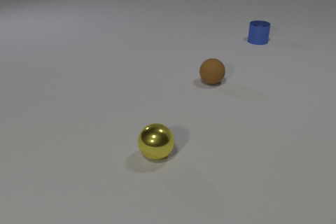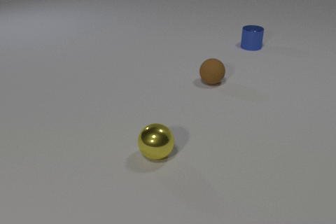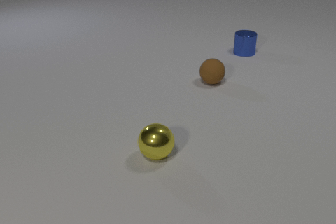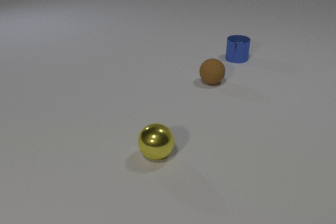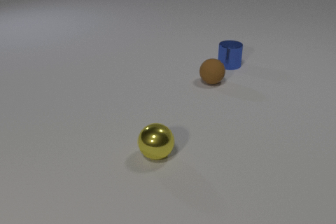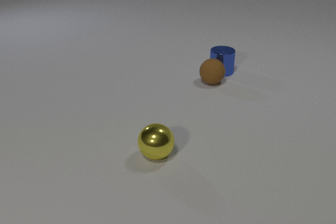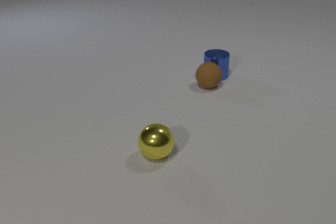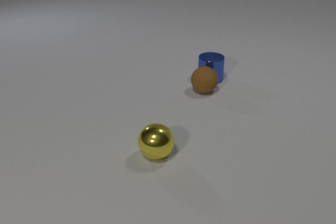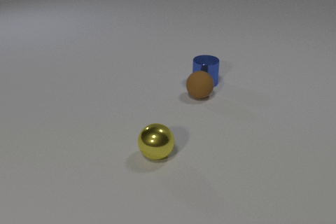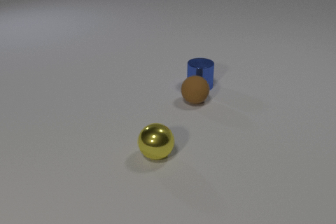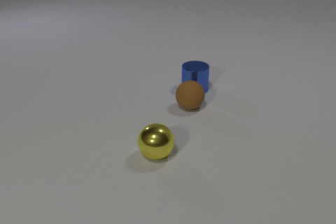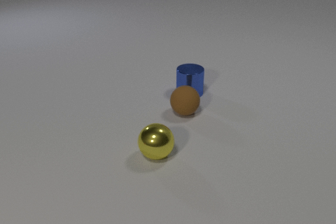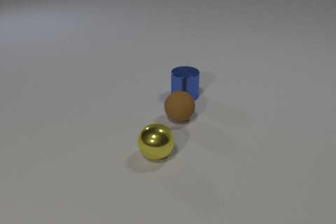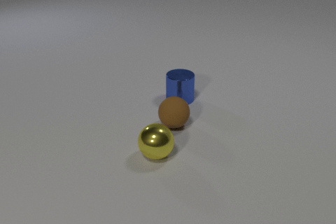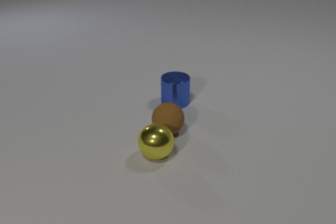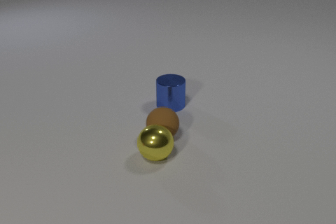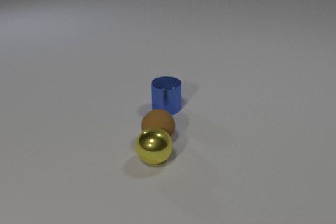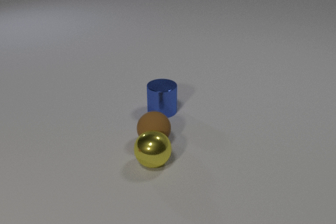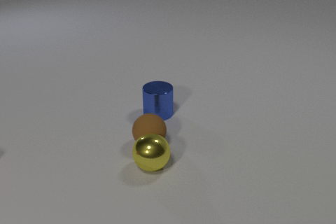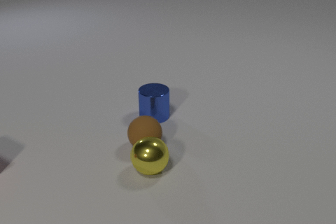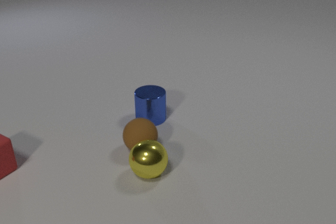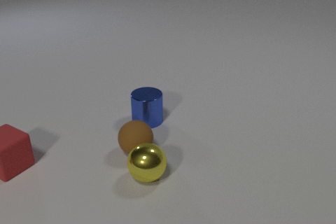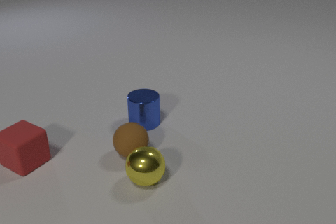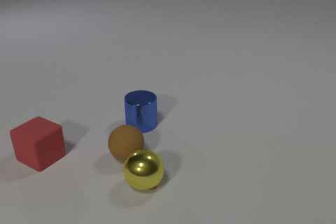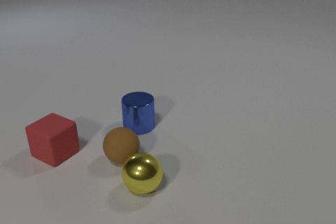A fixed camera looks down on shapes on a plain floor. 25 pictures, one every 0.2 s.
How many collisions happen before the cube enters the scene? 2.
What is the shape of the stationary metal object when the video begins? sphere.
Are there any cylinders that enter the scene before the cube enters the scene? no.
0.0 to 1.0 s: The blue metal cylinder slides toward the camera.
1.0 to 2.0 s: The blue metal cylinder slides toward the camera and to the left. The brown rubber sphere rolls toward the camera. The blue metal cylinder and the brown rubber sphere collide.
2.0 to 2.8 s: The blue metal cylinder slides toward the camera and to the left. The brown rubber sphere rolls toward the camera and to the left.
2.8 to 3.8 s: The blue metal cylinder slides toward the camera and to the left. The brown rubber sphere rolls toward the camera and to the left. The yellow metal sphere rolls toward the camera. The brown rubber sphere and the yellow metal sphere collide.
3.8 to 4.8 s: The blue metal cylinder slides toward the camera and to the left. The brown rubber sphere rolls to the left and toward the camera. The yellow metal sphere rolls toward the camera. The red rubber cube comes in at the left edge, slides to the right.
